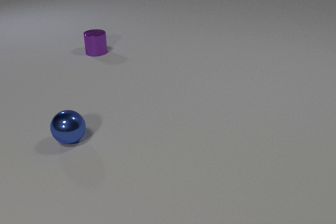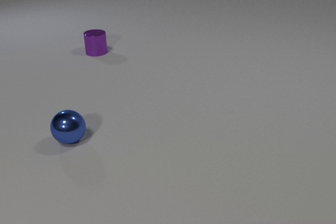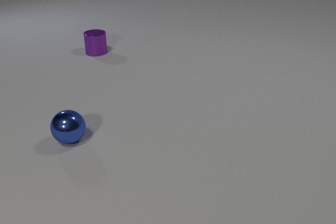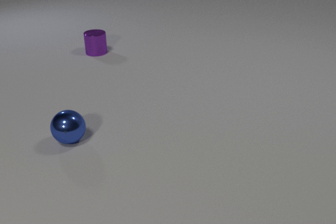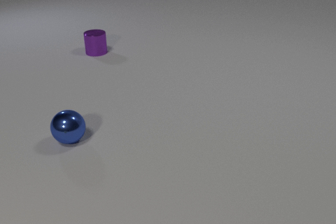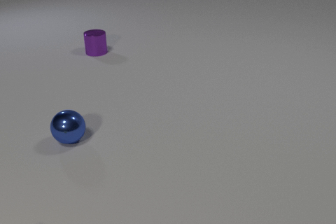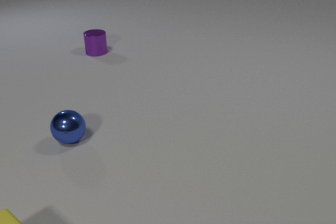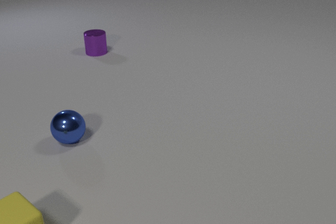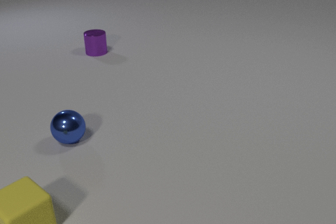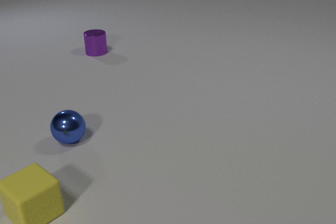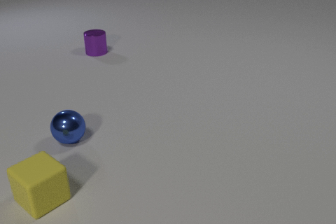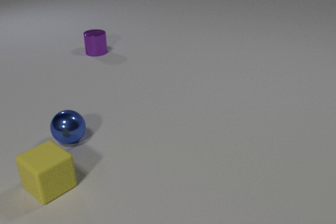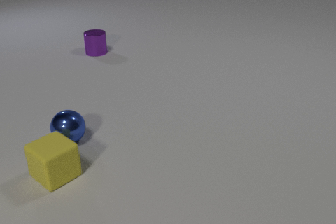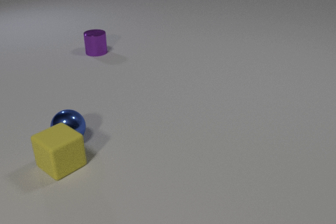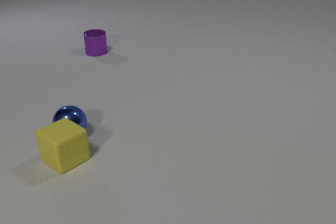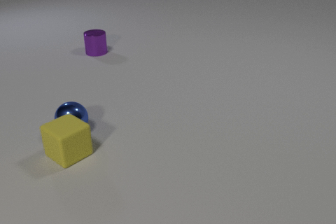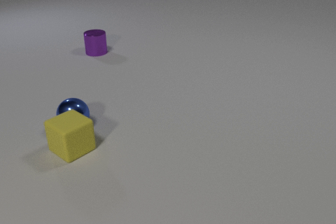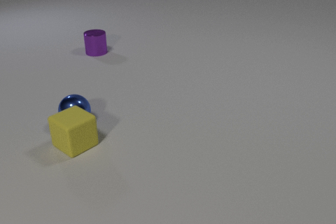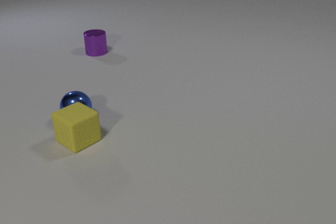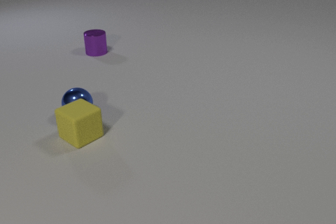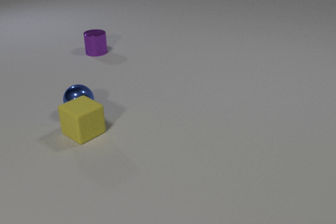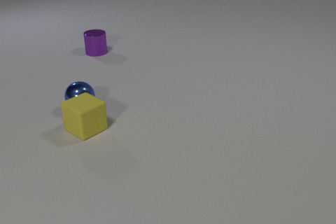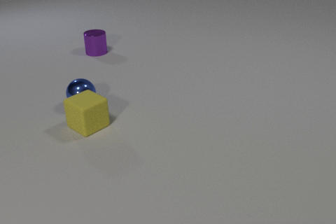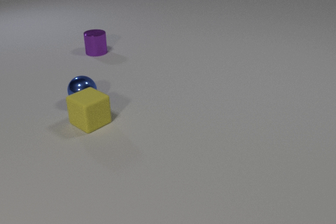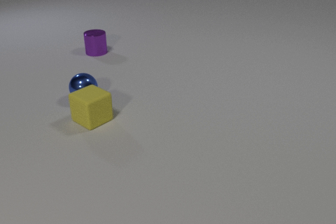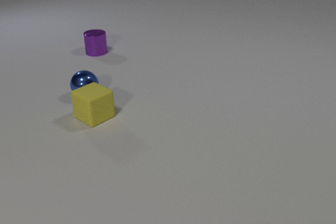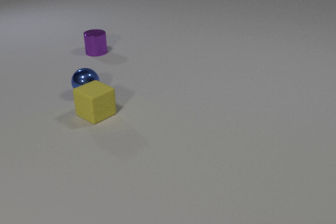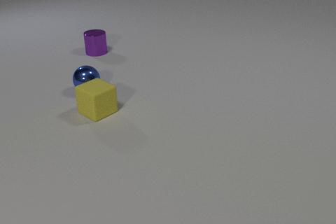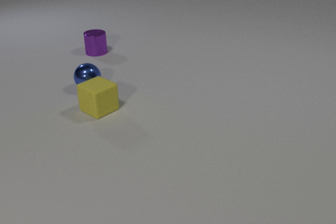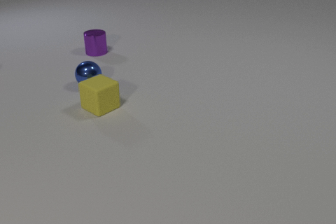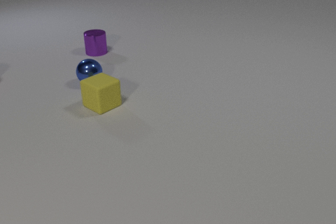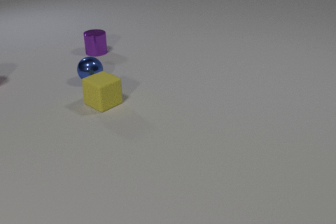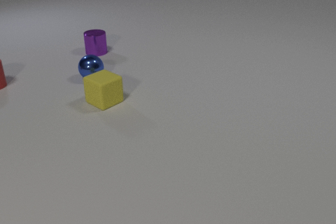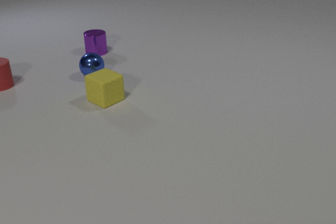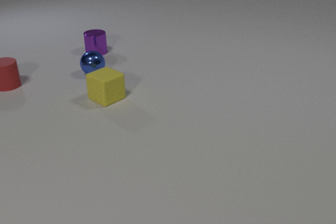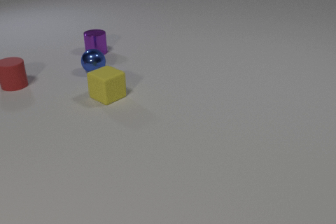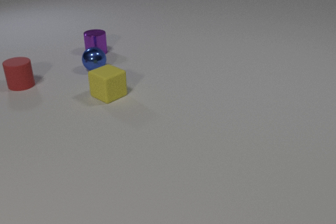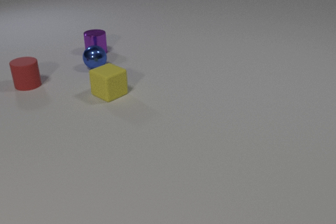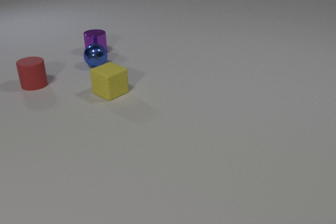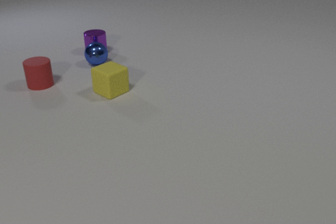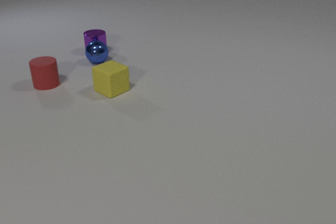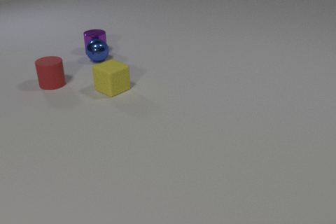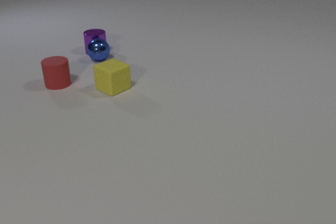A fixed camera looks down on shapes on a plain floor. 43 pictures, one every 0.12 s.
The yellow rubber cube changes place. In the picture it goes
away from the camera.
The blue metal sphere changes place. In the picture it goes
away from the camera.
0.00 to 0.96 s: The yellow rubber cube comes in at the bottom edge, slides away from the camera and to the right.
0.96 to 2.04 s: The yellow rubber cube slides away from the camera and to the right. The blue metal sphere rolls away from the camera. The yellow rubber cube and the blue metal sphere collide.
2.04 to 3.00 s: The yellow rubber cube slides away from the camera and to the right. The blue metal sphere rolls away from the camera.
3.00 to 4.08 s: The yellow rubber cube slides away from the camera. The blue metal sphere rolls away from the camera. The red rubber cylinder comes in at the left edge, slides to the right.
4.08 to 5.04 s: The yellow rubber cube slides away from the camera. The blue metal sphere rolls away from the camera. The red rubber cylinder slides to the right. The blue metal sphere and the purple metal cylinder collide.
What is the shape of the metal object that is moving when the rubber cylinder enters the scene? sphere.
How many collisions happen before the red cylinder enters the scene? 1.
How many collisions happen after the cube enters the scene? 2.
